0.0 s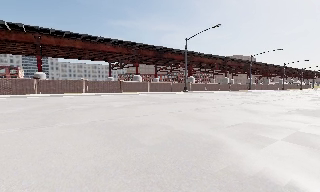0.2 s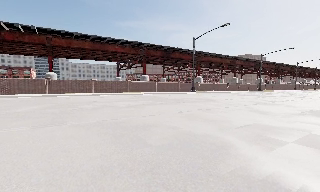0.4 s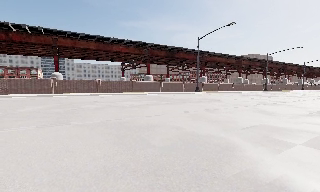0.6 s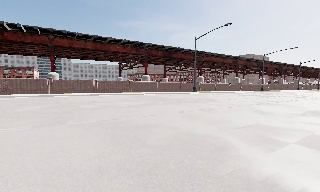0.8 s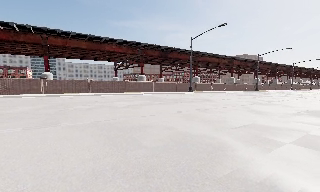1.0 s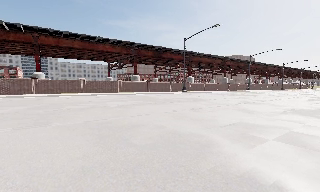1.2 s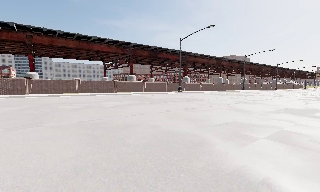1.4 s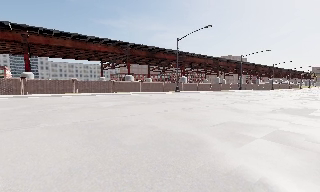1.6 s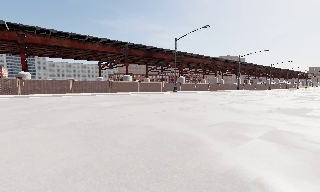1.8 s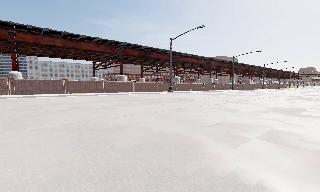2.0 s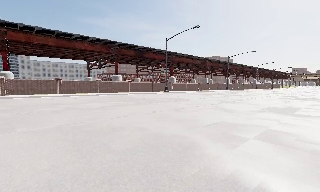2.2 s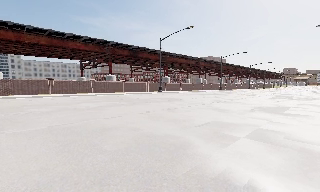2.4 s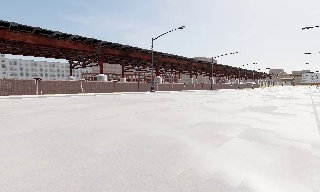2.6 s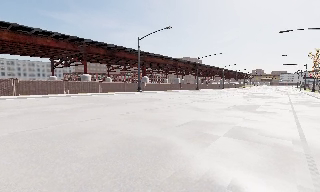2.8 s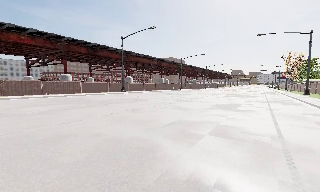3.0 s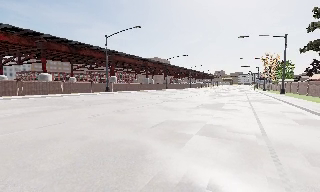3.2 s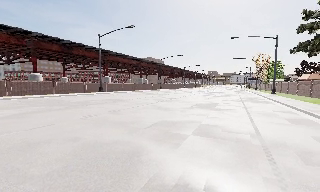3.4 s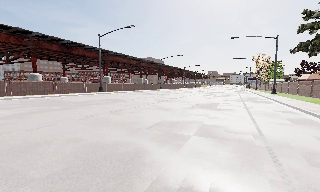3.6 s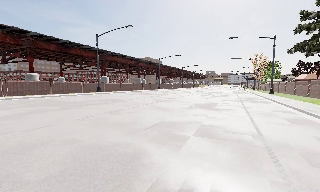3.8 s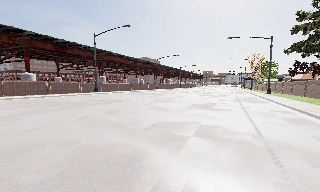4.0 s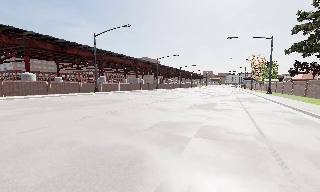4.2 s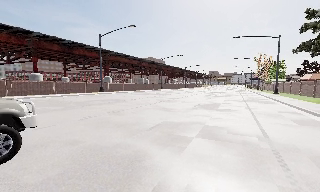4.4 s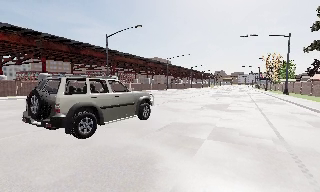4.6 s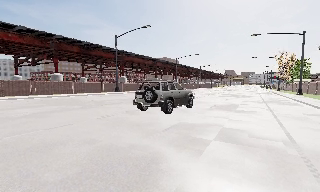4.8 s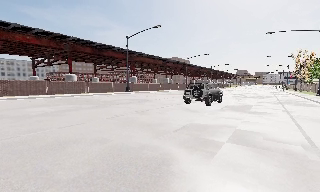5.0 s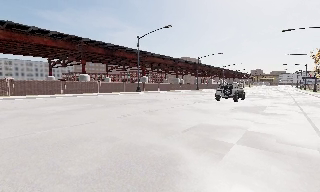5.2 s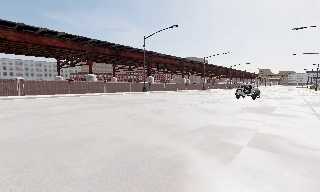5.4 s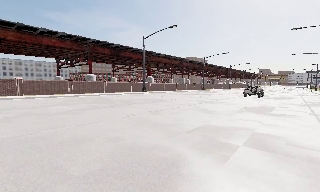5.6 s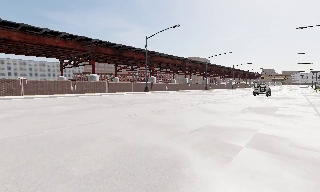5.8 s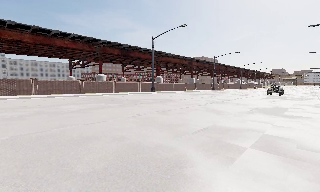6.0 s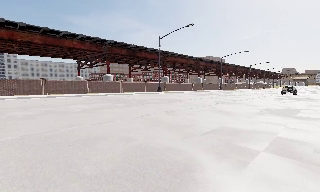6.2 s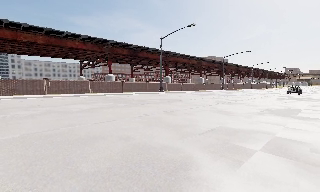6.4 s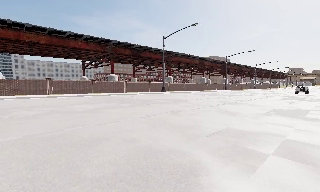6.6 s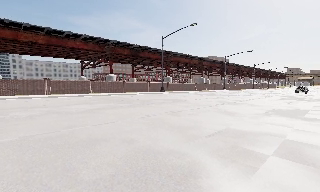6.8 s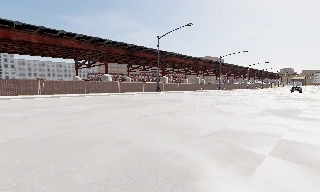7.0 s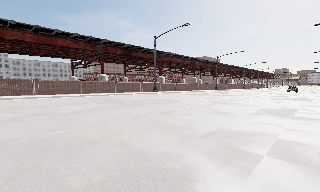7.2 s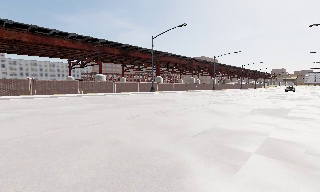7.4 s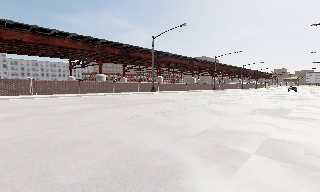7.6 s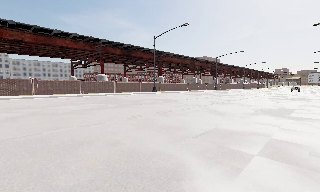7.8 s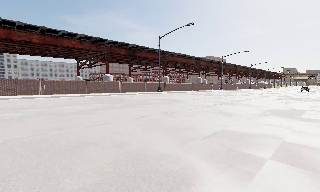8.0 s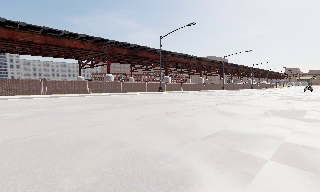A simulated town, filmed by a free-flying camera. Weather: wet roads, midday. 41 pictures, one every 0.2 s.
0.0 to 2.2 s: The camera shifts only a little, or ends up much as it began.
2.2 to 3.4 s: The camera pans to its right, which is clockwise from overhead, by about 20 degrees.
3.4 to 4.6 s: The camera shifts only a little, or ends up much as it began.
4.6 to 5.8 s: The camera swings to its left by about 15 degrees, and the scene slides to the right.
5.8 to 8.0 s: The camera travels forward, about 0.5 m, so what stands in front looms larger.
The film runs forward here.
